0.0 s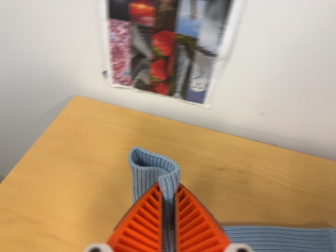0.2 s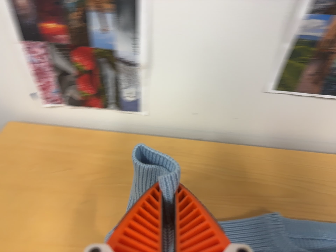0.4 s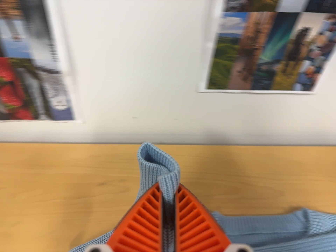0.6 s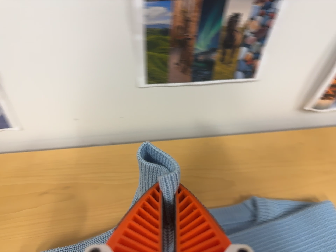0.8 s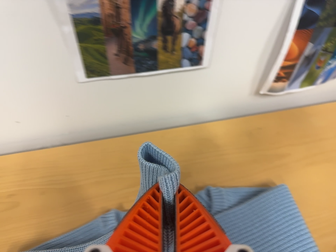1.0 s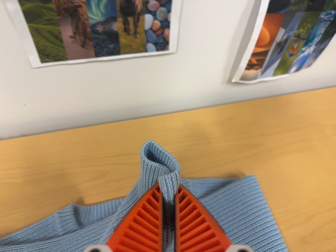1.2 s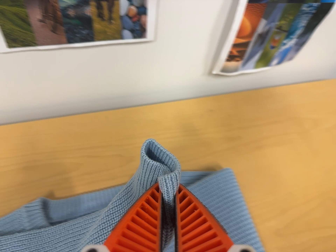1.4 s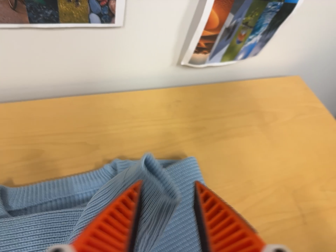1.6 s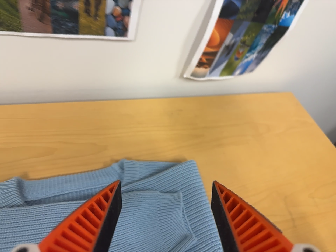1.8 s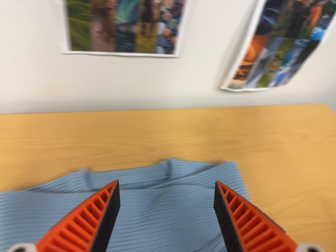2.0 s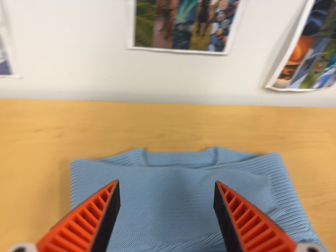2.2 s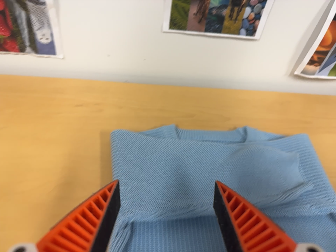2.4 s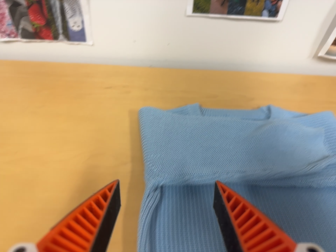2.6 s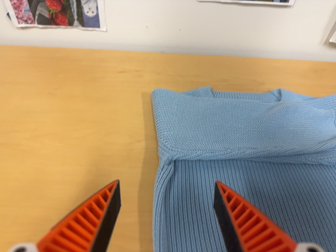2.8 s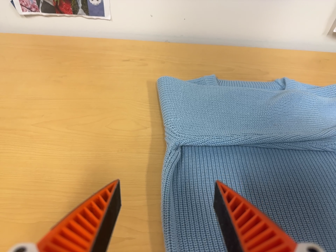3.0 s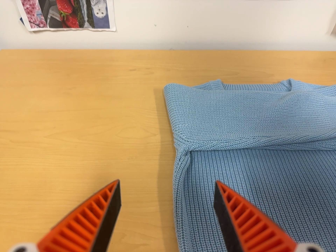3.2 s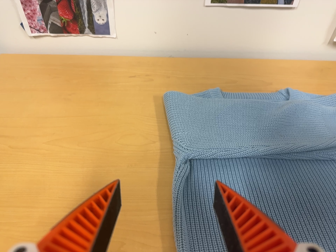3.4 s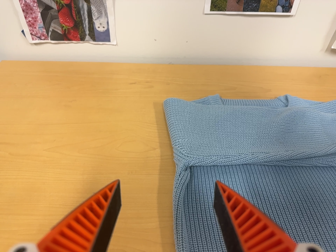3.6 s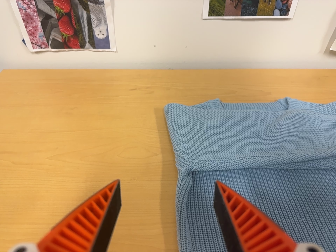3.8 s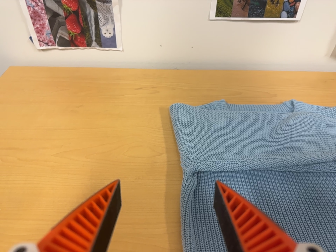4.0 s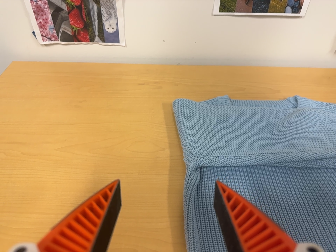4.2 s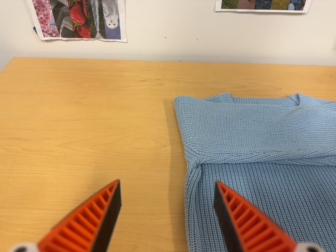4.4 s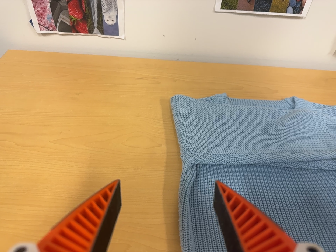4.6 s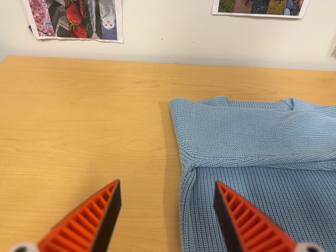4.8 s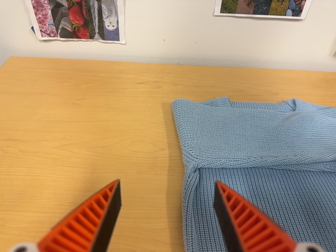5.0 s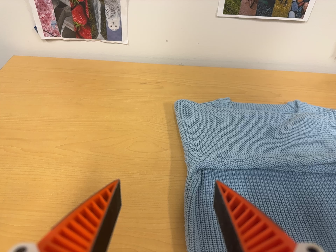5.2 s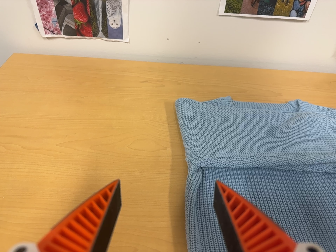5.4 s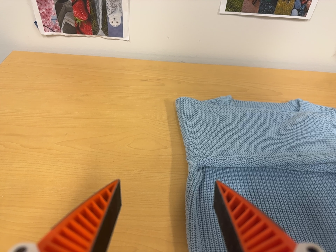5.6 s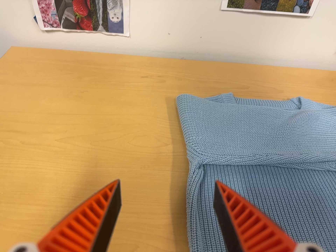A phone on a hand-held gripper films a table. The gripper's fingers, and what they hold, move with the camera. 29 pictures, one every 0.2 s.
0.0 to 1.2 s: The scene slides to the left, as the camera pans about 25 degrees to its right. It travels to its right, about 32 cm, so close, fixed things drift to the left. It rolls about its line of sight by about 25 degrees, and the scene rotates counterclockwise.
1.2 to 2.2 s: The camera travels backward, toward the bottom of its view and to its left, about 22 cm, so what stands in front gets smaller. Its aim tips toward the top of its view by about 10 degrees. It rolls about its line of sight by about 10 degrees, and the scene rotates clockwise.
2.2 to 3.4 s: The camera travels toward the bottom of its view, backward and to its left, about 10 cm, so close, fixed things drift upward.
3.4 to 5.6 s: The camera shifts only a little, or ends up much as it began.
The film runs forward here.
